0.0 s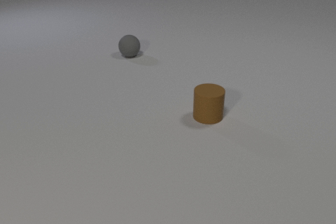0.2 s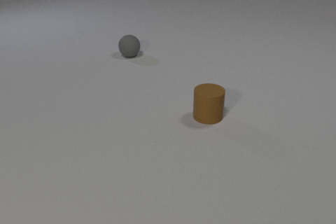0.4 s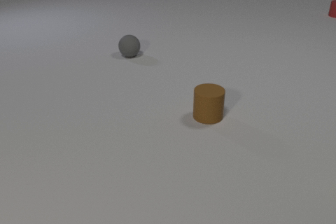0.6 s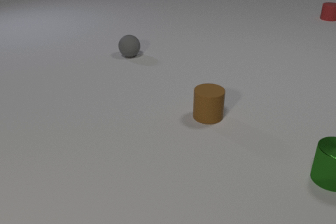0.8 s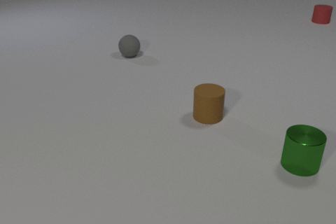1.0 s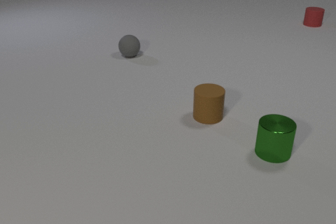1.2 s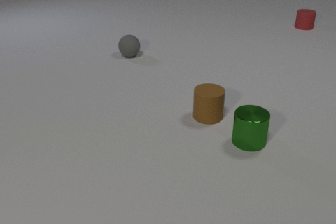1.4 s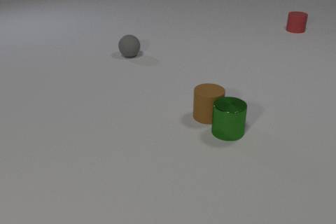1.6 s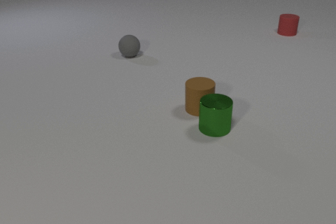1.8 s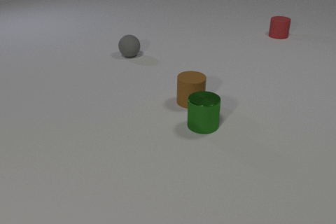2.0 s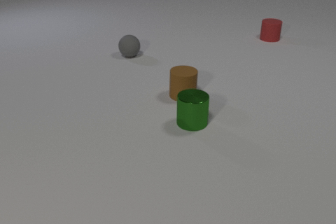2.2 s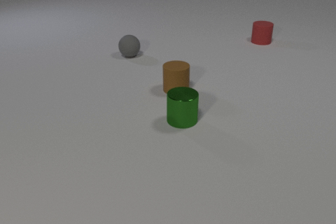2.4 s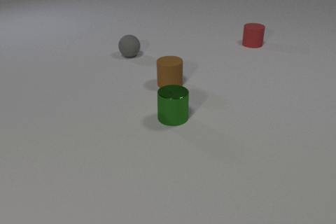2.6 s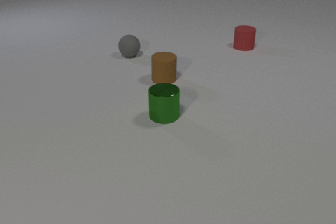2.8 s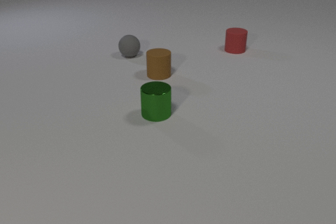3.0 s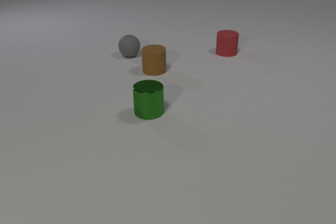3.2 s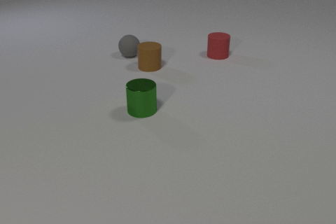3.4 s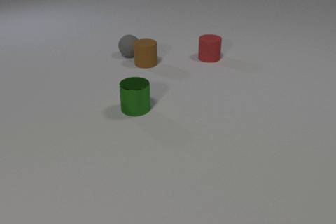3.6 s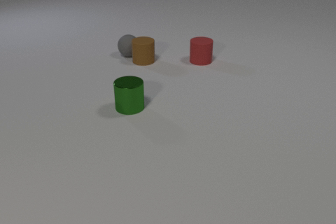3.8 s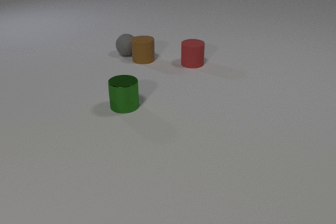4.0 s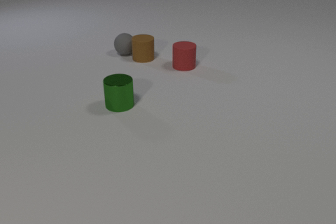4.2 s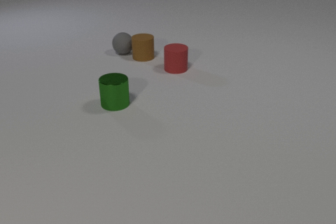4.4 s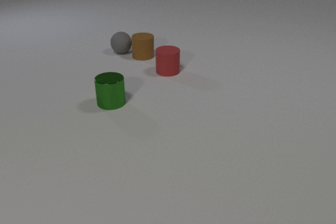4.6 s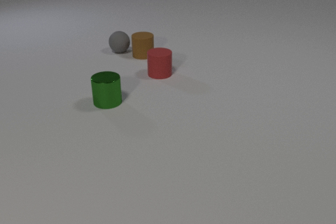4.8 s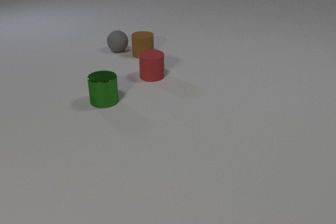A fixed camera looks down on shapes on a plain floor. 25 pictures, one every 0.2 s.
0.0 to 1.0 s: The green metal cylinder comes in at the right edge, slides to the left. The red rubber cylinder comes in at the right edge, slides toward the camera and to the left.
1.0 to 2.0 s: The green metal cylinder slides to the left and away from the camera. The brown rubber cylinder slides away from the camera and to the left. The red rubber cylinder slides toward the camera and to the left. The green metal cylinder and the brown rubber cylinder collide.
2.0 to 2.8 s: The green metal cylinder slides to the left and away from the camera. The brown rubber cylinder slides away from the camera and to the left. The red rubber cylinder slides toward the camera and to the left.
2.8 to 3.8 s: The green metal cylinder slides to the left and away from the camera. The brown rubber cylinder slides away from the camera. The red rubber cylinder slides to the left and toward the camera. The brown rubber cylinder and the gray rubber sphere collide.
3.8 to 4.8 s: The green metal cylinder slides to the left and away from the camera. The brown rubber cylinder slides away from the camera. The red rubber cylinder slides to the left and toward the camera. The gray rubber sphere rolls away from the camera and to the left.
Are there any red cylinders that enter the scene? yes.
How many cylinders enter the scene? 2.
What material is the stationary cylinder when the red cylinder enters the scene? rubber.
